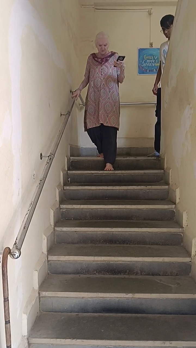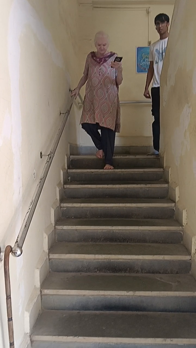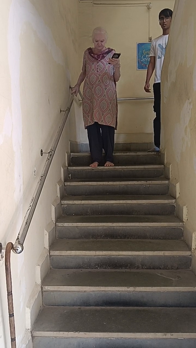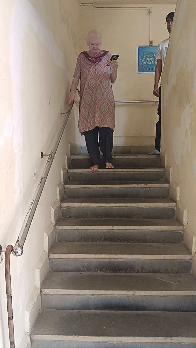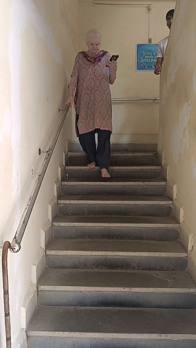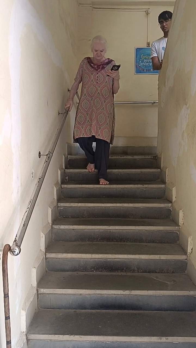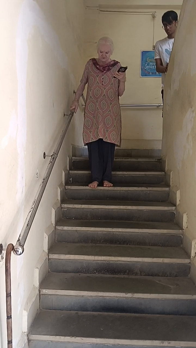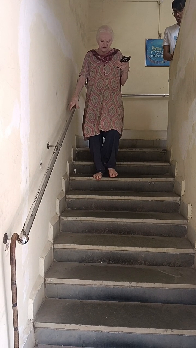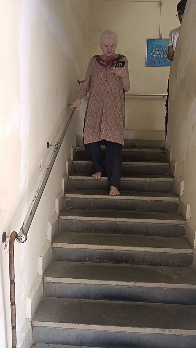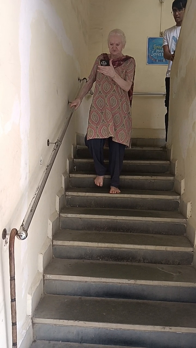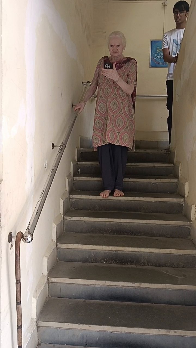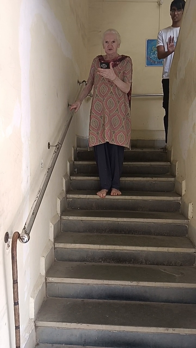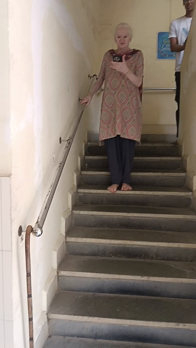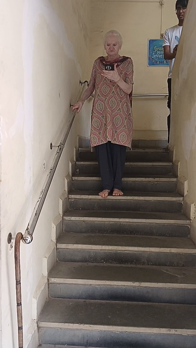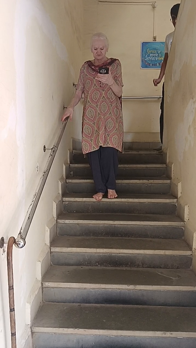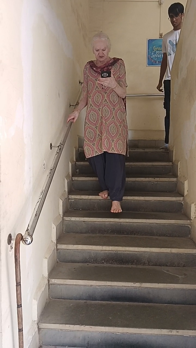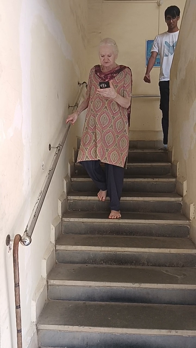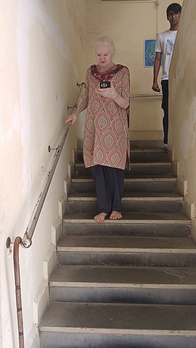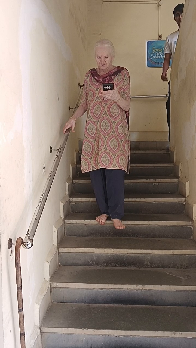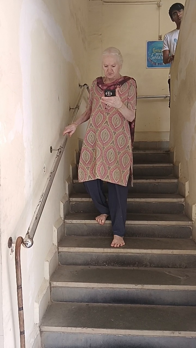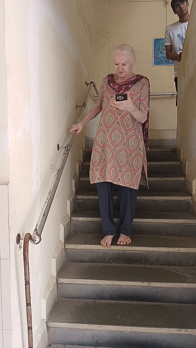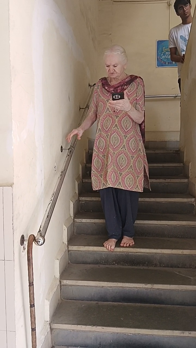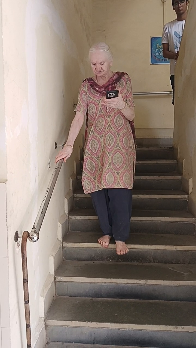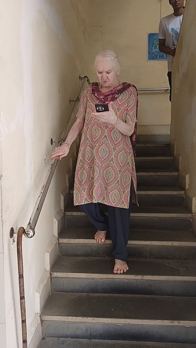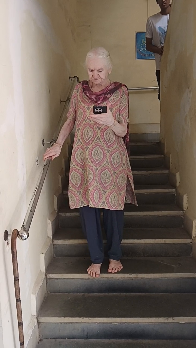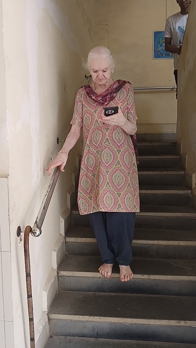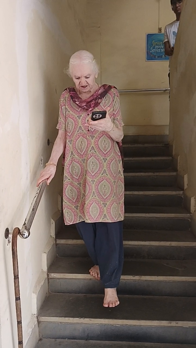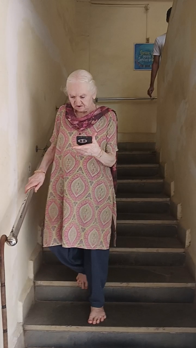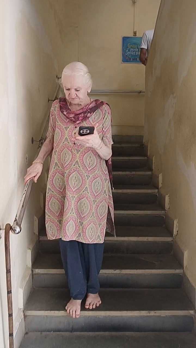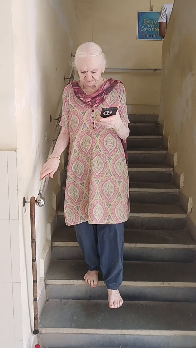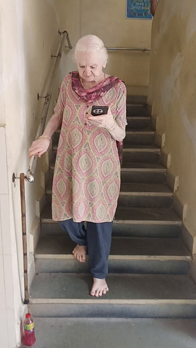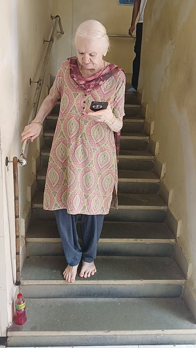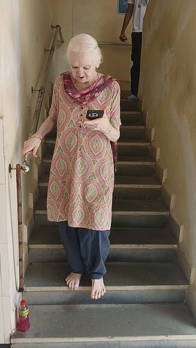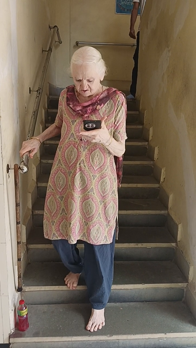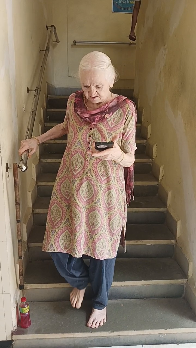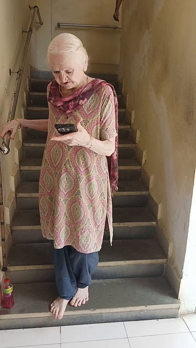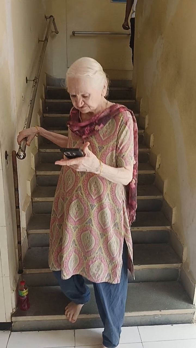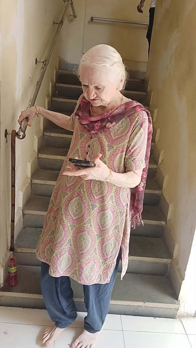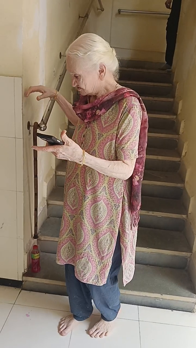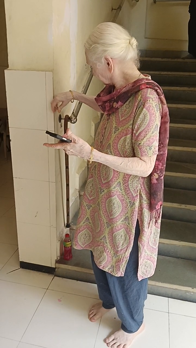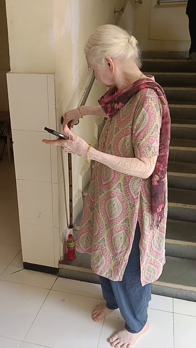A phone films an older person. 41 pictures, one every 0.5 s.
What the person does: Going down stairs.
